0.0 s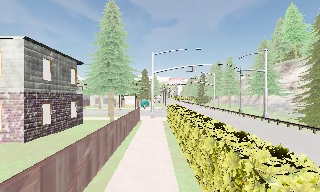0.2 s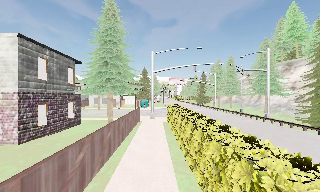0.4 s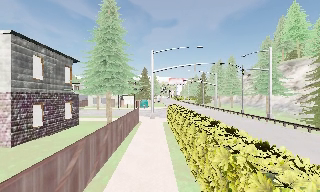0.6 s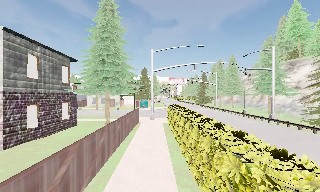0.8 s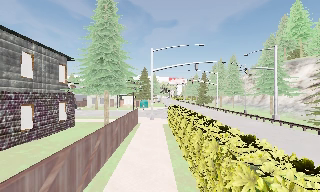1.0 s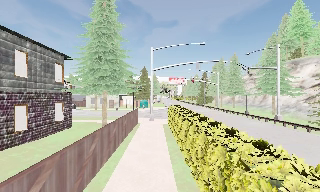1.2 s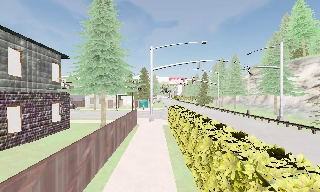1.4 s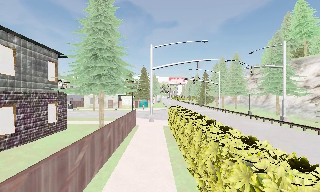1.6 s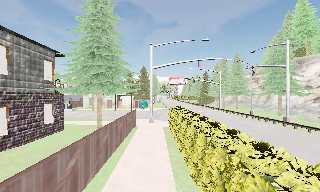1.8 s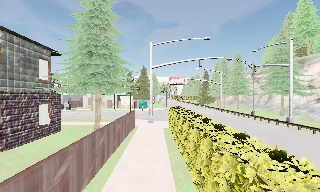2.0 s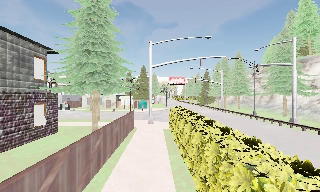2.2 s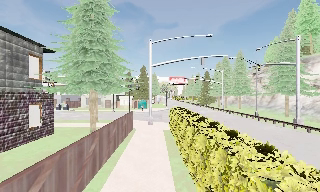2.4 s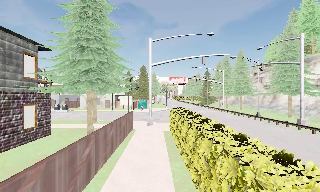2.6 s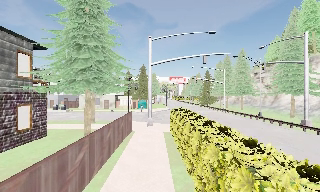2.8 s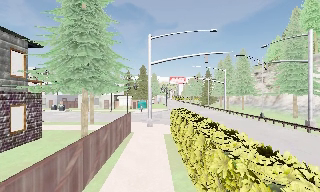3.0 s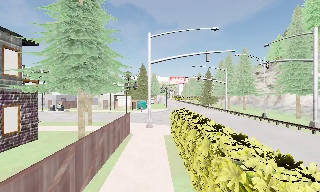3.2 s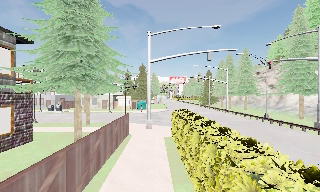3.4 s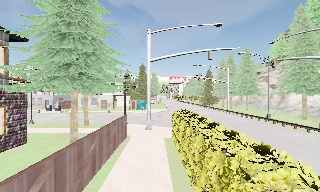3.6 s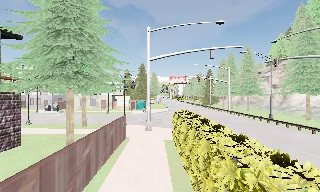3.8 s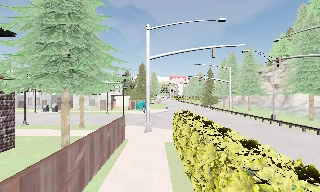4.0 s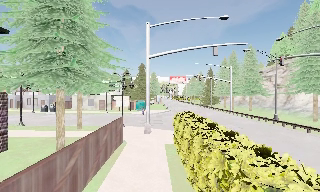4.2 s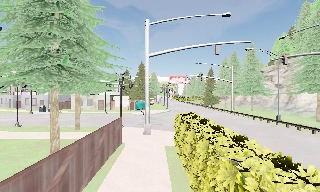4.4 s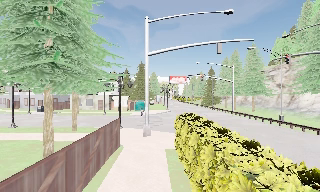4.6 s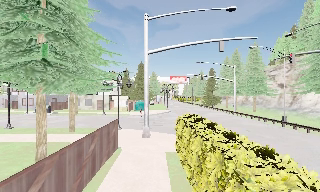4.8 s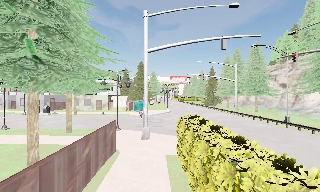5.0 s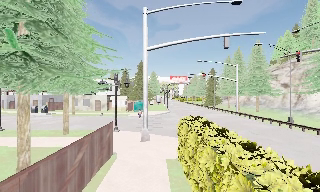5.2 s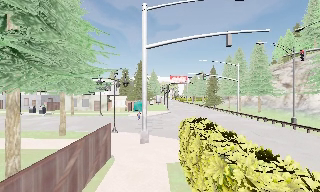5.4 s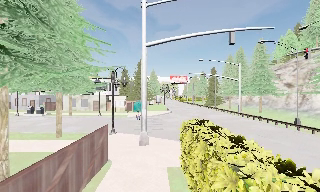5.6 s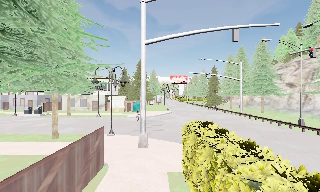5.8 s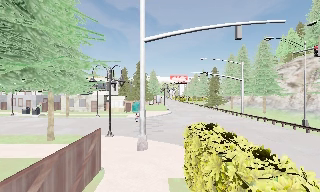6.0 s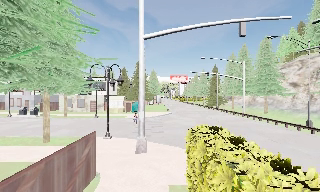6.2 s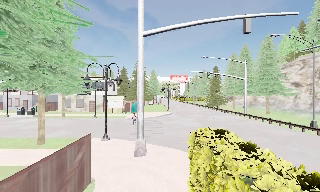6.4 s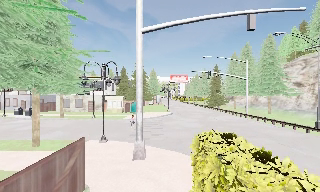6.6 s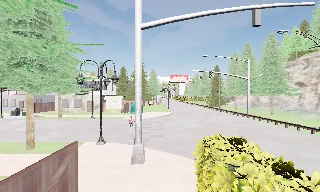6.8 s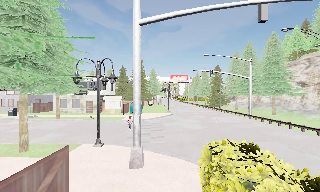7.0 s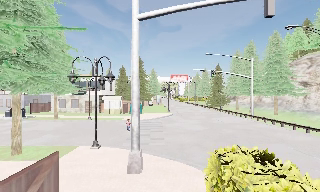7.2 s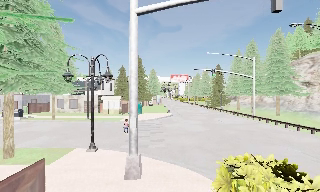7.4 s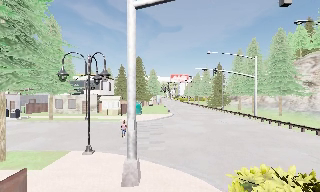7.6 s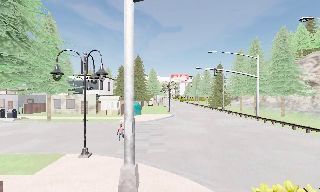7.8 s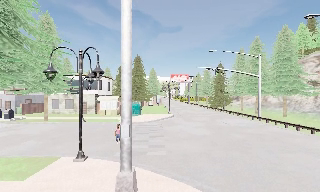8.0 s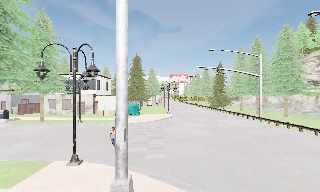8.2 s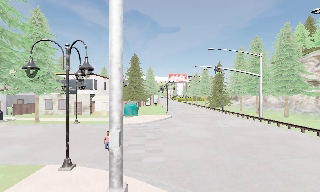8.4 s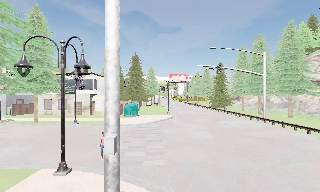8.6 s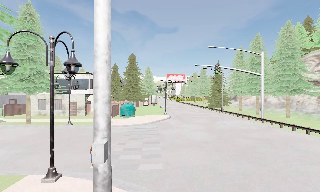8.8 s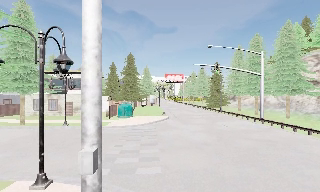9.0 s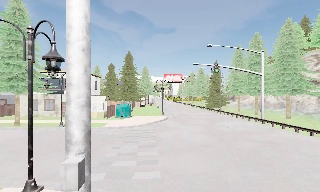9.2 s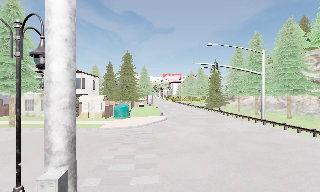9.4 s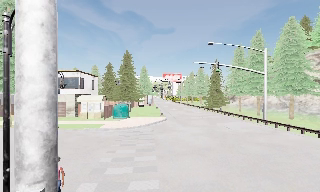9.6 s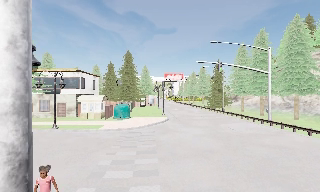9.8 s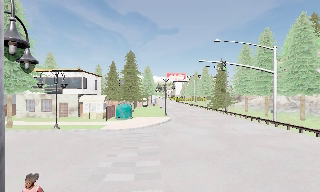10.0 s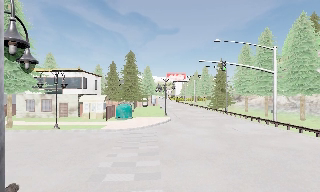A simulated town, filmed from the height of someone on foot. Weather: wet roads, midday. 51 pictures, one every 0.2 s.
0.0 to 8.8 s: The camera travels forward, about 17 m, so what stands in front looms larger.
8.8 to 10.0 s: The camera travels forward, about 1.5 m, so what stands in front looms larger. It loses speed.
The film runs forward here.
